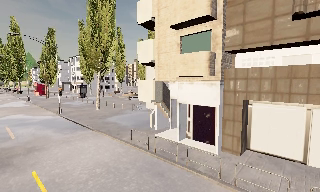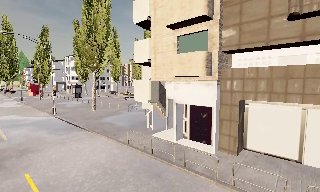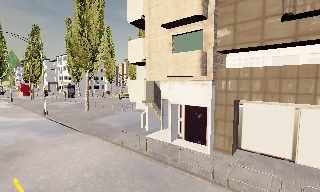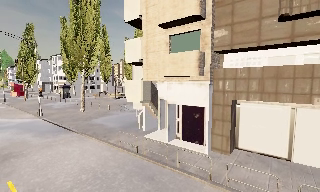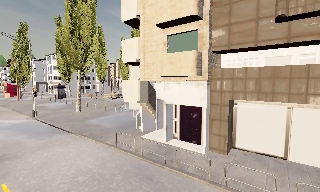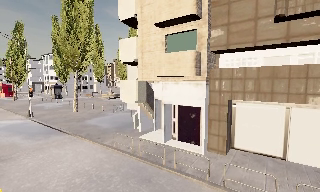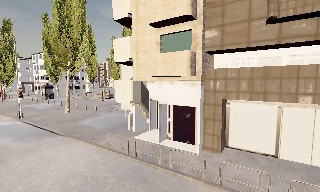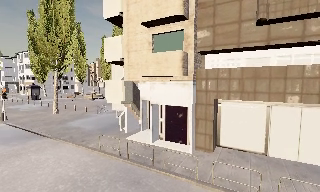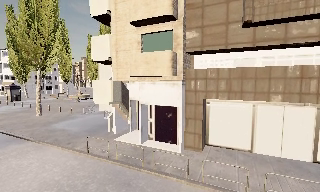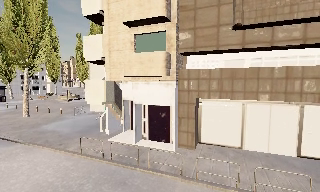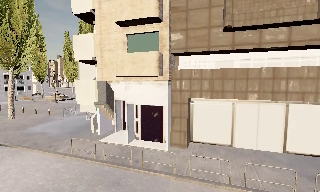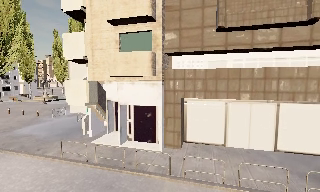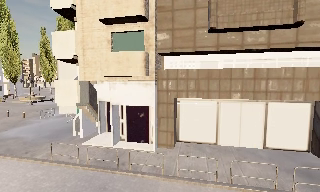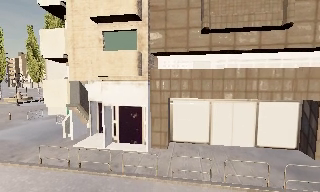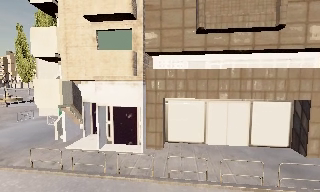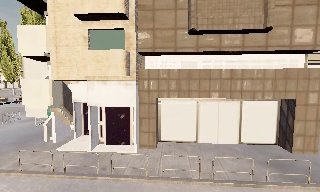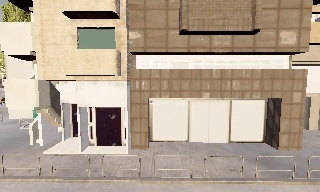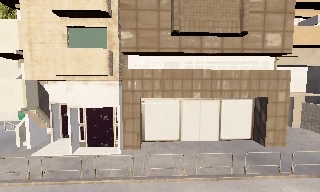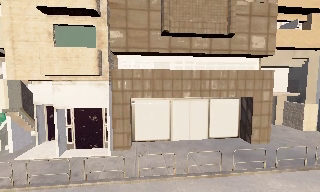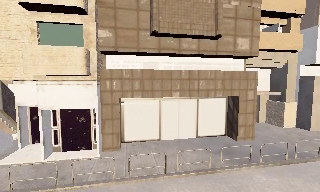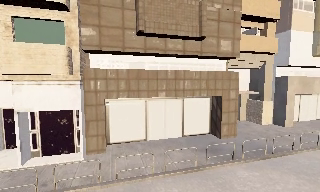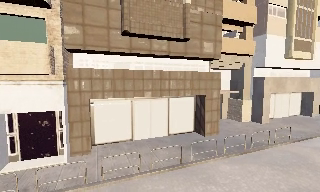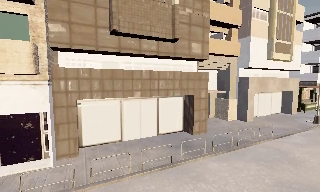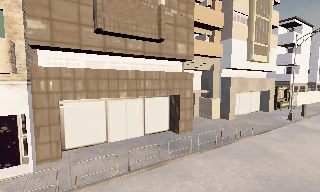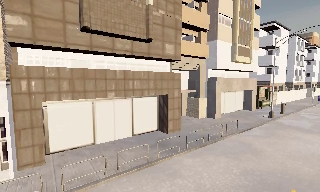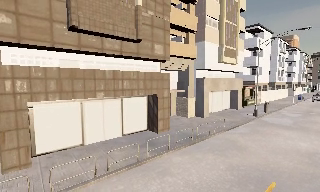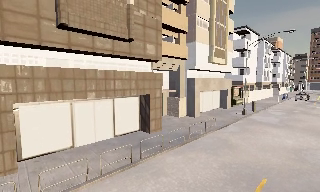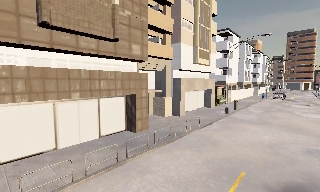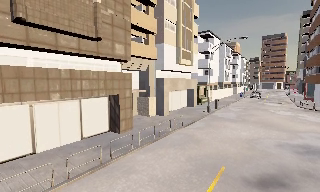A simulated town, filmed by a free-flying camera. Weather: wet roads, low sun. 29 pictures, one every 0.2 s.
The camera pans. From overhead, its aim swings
clockwise.
The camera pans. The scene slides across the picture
to the left.
0.0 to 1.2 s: The camera shifts only a little, or ends up much as it began.
1.2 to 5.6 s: The camera pans to its right, which is clockwise from overhead, by about 85 degrees. It travels to its left, about 1.5 m.
The film runs backward here.
